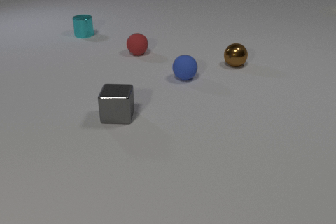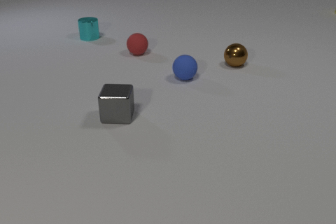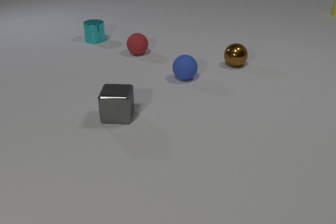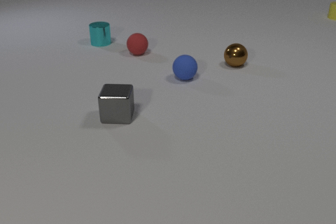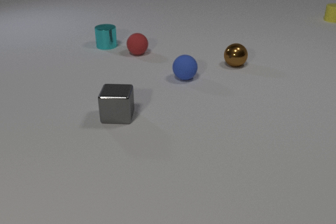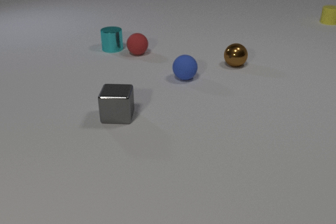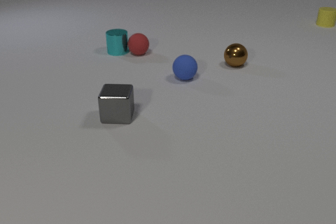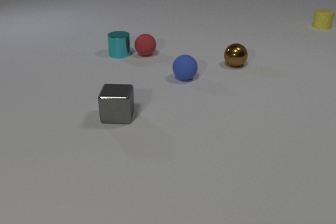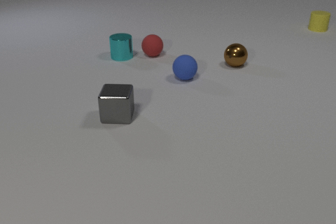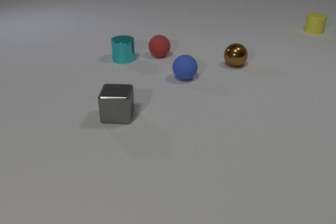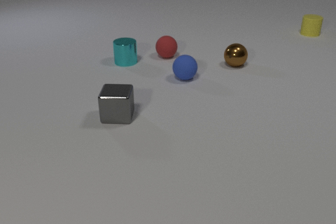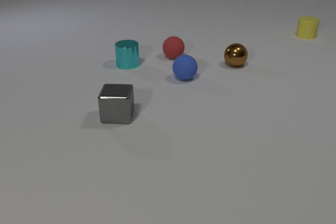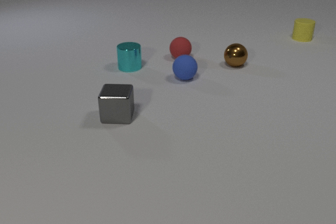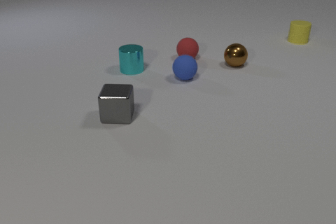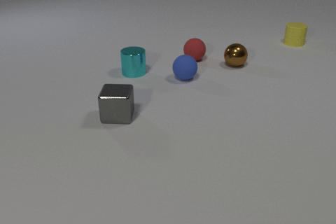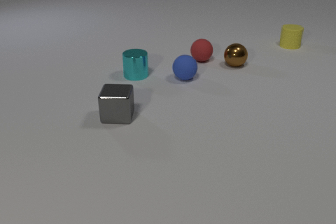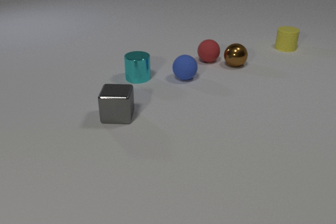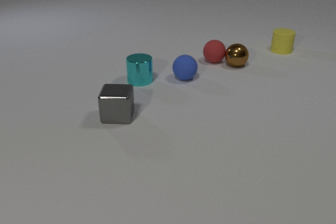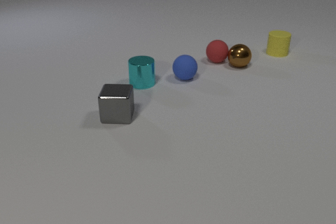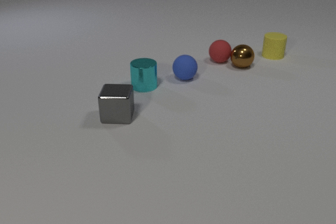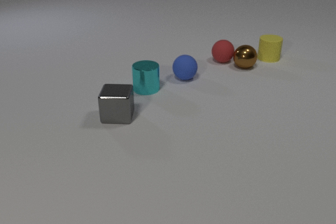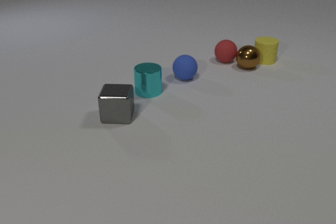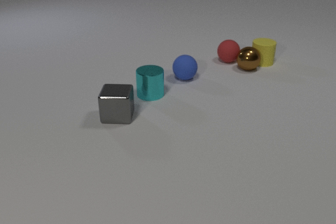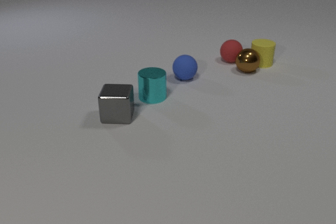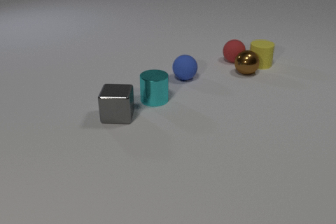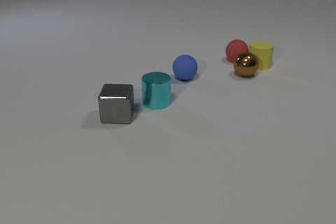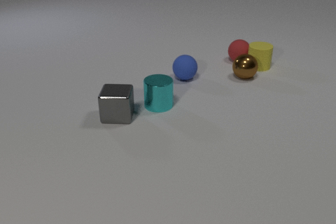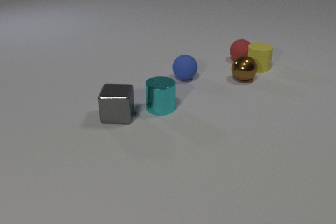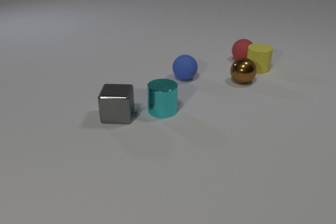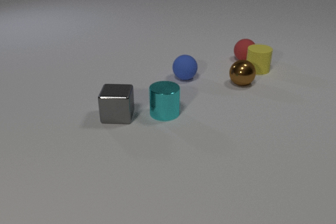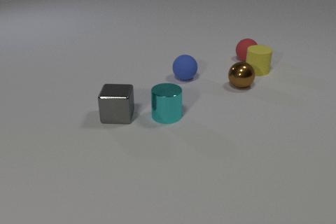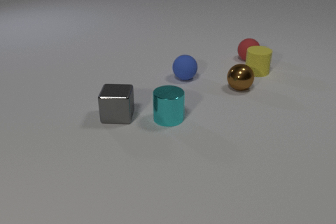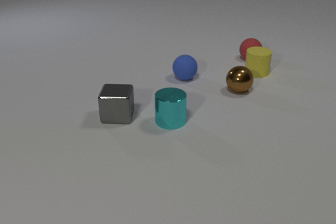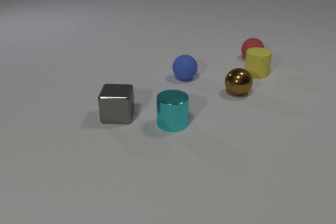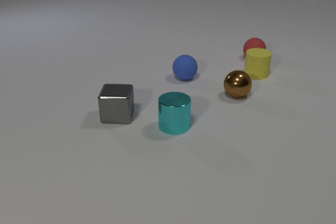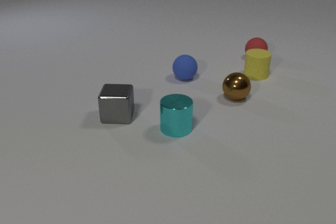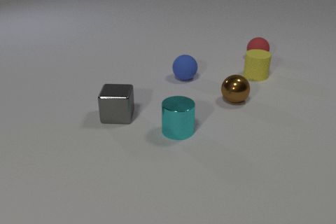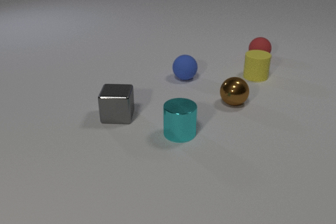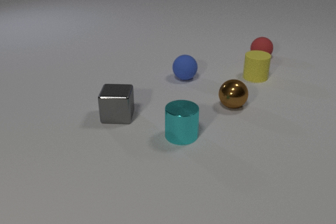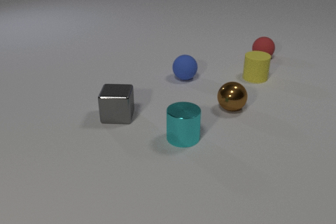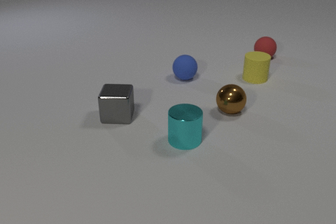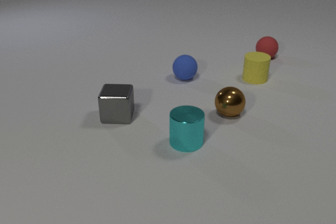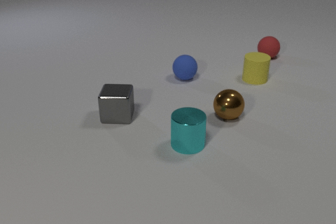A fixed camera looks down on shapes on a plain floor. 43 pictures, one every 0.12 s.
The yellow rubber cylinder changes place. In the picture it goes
toward the camera.
The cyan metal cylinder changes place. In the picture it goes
toward the camera.
0.00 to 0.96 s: The cyan metal cylinder slides toward the camera and to the right. The red rubber sphere rolls to the right. The yellow rubber cylinder comes in at the right edge, slides toward the camera. The cyan metal cylinder and the red rubber sphere collide.
0.96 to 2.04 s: The cyan metal cylinder slides toward the camera. The red rubber sphere rolls to the right. The yellow rubber cylinder slides toward the camera and to the left. The red rubber sphere and the brown metal sphere collide.
2.04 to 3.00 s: The cyan metal cylinder slides toward the camera. The red rubber sphere rolls to the right. The brown metal sphere rolls toward the camera and to the right. The yellow rubber cylinder slides toward the camera and to the left. The brown metal sphere and the yellow rubber cylinder collide.
3.00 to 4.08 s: The cyan metal cylinder slides toward the camera. The red rubber sphere rolls to the right and away from the camera. The brown metal sphere rolls toward the camera. The yellow rubber cylinder slides toward the camera. The red rubber sphere and the yellow rubber cylinder collide.
4.08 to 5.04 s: The cyan metal cylinder slides toward the camera and to the right. The red rubber sphere rolls to the right and away from the camera. The brown metal sphere rolls toward the camera. The yellow rubber cylinder slides toward the camera.
What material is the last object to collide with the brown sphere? rubber.
What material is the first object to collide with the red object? metal.
How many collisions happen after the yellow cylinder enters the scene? 4.
